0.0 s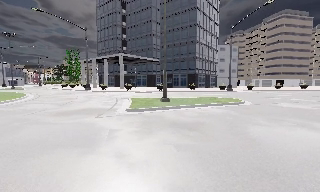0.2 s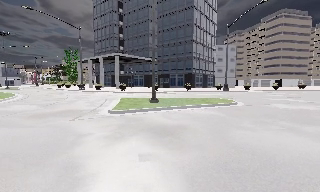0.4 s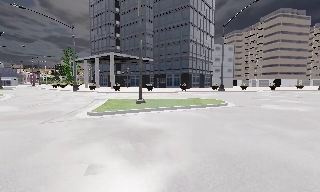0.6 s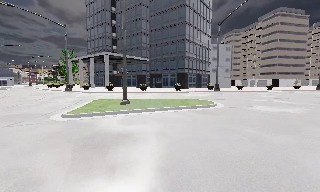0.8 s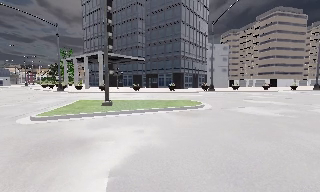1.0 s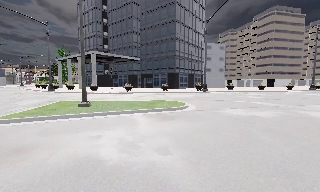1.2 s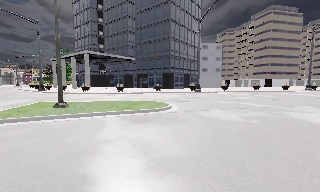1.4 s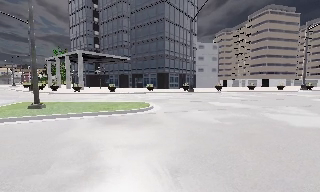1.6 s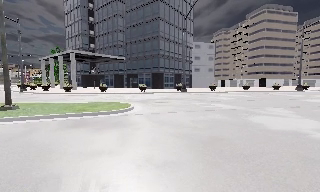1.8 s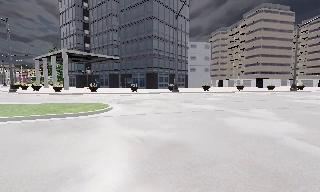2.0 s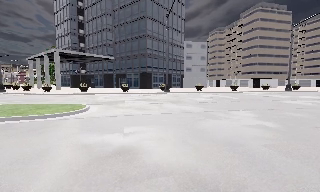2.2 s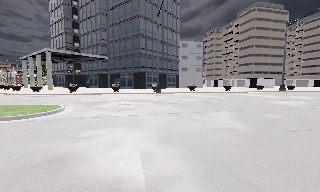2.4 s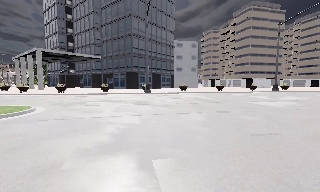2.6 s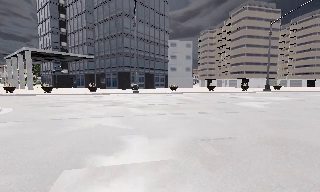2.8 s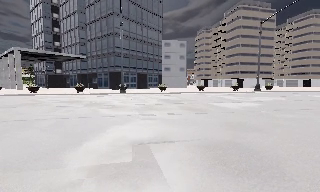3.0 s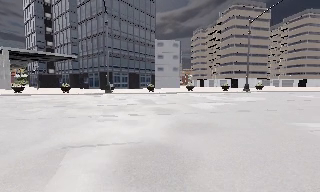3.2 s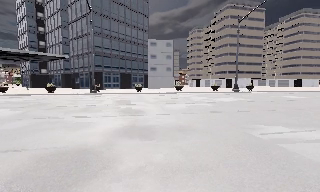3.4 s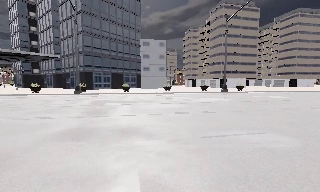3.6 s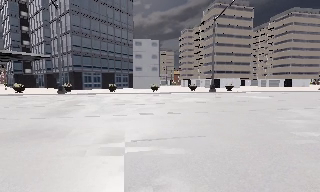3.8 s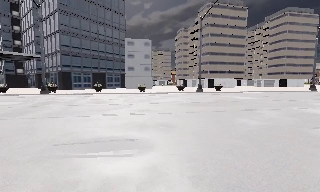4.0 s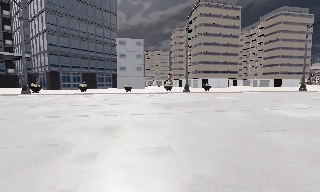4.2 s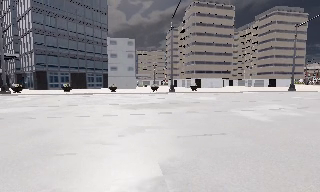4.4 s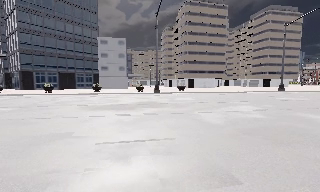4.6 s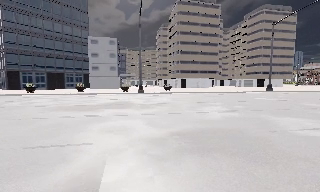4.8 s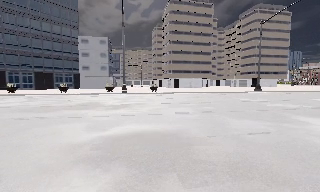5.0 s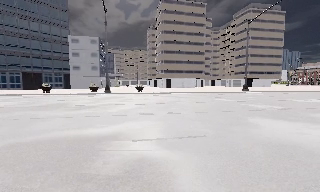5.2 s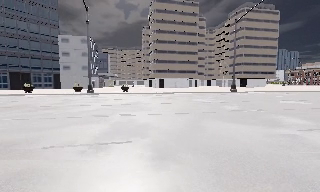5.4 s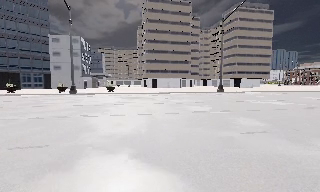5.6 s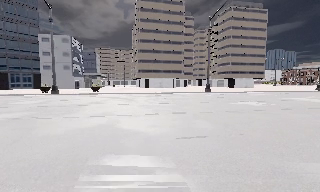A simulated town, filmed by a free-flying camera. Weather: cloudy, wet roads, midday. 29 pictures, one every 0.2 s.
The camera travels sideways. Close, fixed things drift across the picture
to the left.
0.0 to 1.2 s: The camera travels to its right and forward, about 7 m, so close, fixed things drift to the left.
1.2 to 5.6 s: The camera travels to its right, about 40 m, so close, fixed things drift to the left.
The film runs forward here.
